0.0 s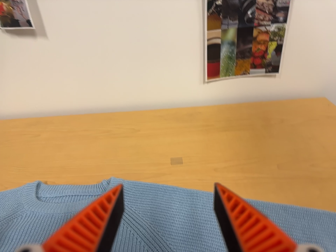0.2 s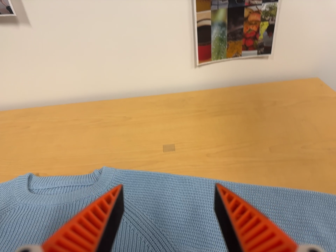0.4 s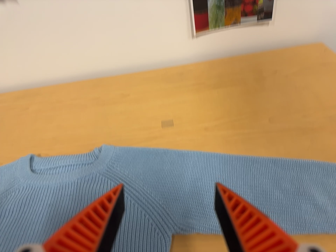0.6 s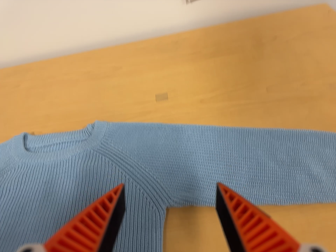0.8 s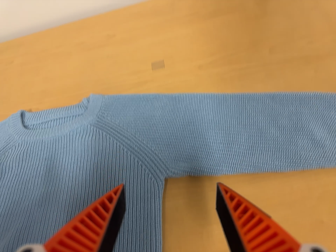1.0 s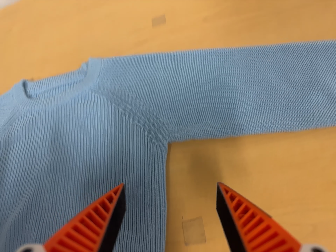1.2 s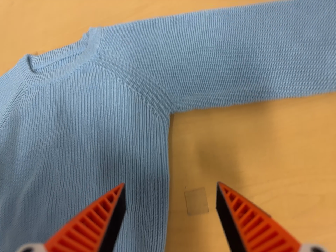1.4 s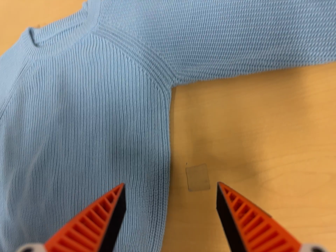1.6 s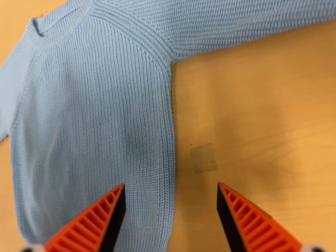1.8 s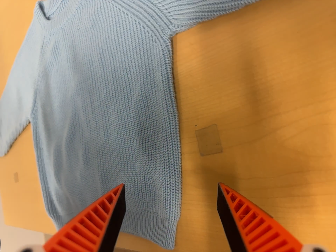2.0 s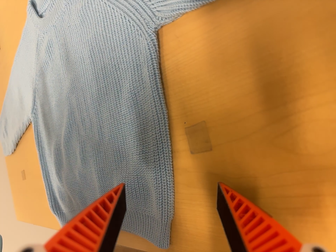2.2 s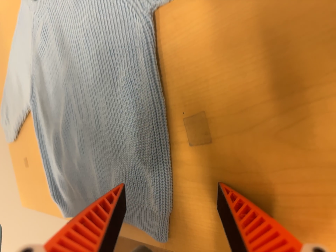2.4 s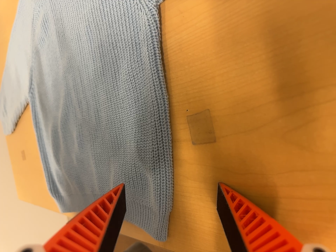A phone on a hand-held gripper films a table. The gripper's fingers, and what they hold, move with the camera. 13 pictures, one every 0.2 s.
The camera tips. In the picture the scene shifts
upward.
The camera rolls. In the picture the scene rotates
counterclockwise.
0.0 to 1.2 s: The camera pans to its left by about 10 degrees. It travels to its right and forward, about 12 cm. Its aim tips toward the bottom of its view by about 40 degrees, and the scene shifts upward. It rolls about its line of sight by about 15 degrees, and the scene rotates counterclockwise.
1.2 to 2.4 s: The camera pans to its left by about 20 degrees. It travels to its right and forward, about 16 cm. Its aim tips toward the bottom of its view by about 20 degrees, and the scene shifts upward.
The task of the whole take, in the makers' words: fold up.
The film runs forward here.
